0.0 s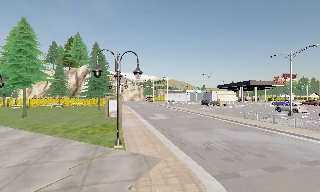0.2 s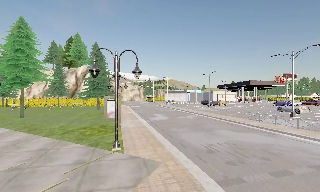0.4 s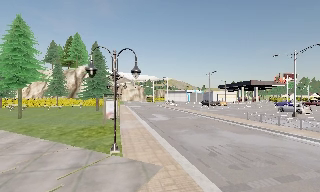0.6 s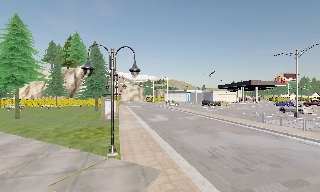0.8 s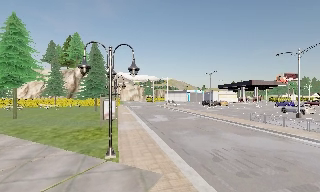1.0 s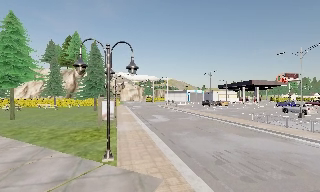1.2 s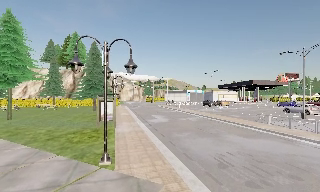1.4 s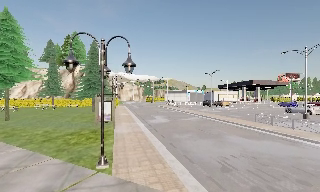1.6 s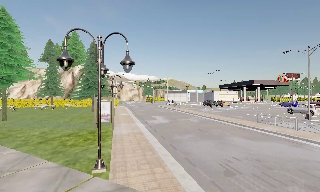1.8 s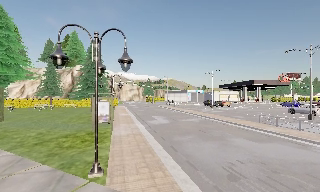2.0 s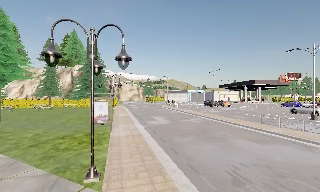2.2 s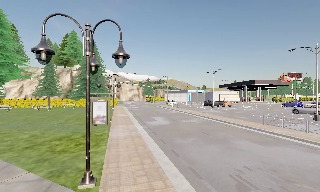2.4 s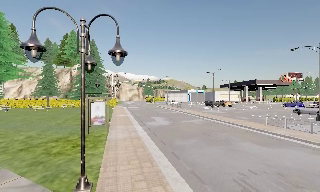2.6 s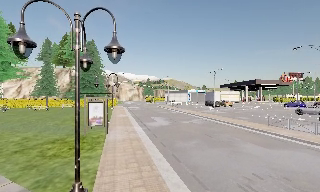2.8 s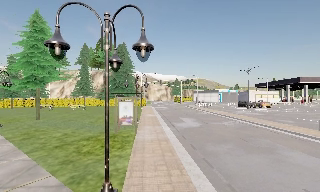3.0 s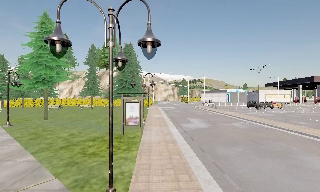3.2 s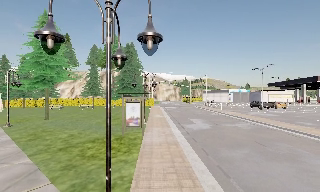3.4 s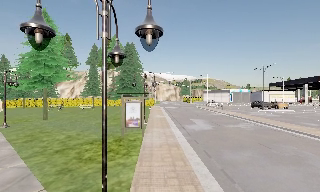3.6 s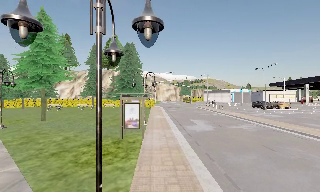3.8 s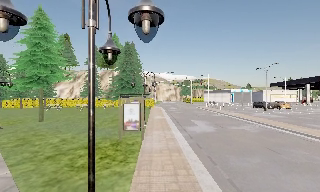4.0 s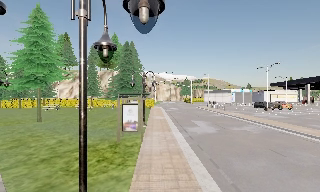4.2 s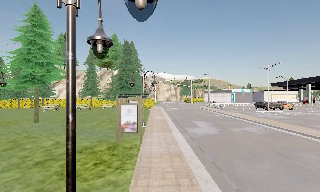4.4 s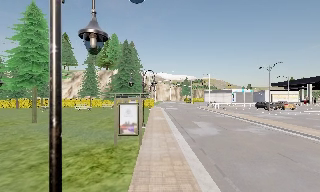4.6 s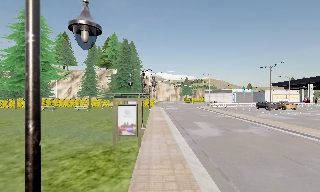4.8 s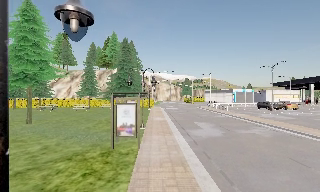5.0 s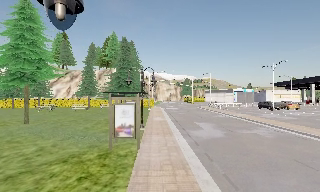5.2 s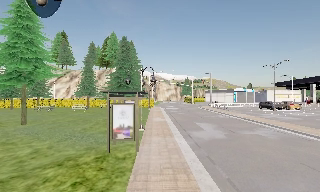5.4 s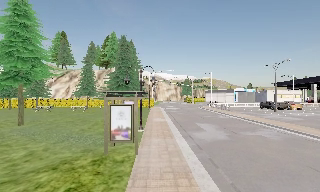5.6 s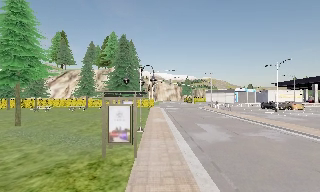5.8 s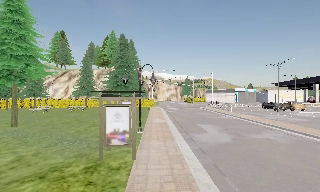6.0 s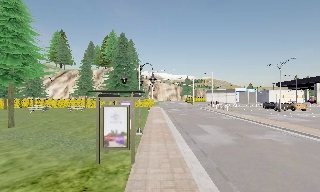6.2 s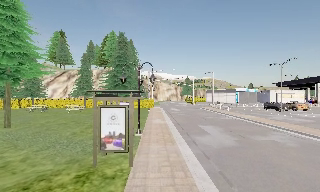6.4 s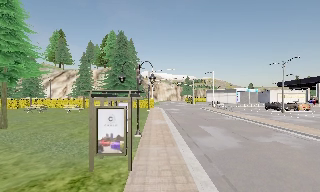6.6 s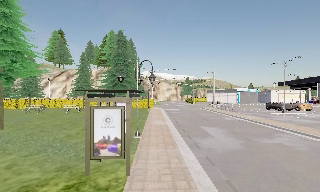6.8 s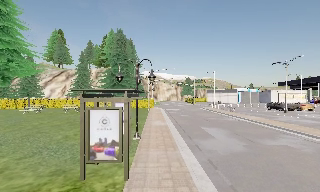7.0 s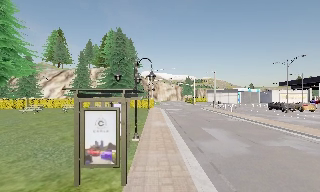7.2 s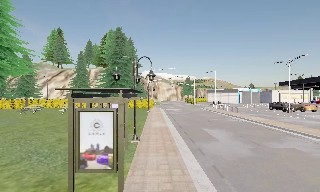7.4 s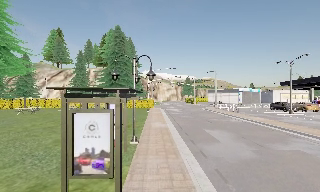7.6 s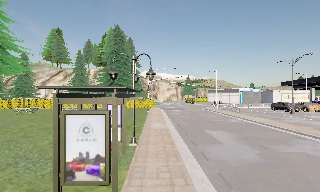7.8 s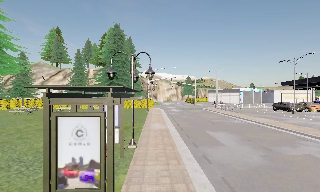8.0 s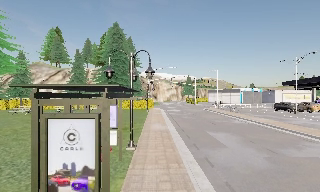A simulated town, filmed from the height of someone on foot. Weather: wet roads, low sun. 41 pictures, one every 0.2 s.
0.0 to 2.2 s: The camera travels forward, about 3.5 m, so what stands in front looms larger.
2.2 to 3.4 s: The camera pans to its left, which is counterclockwise from overhead, by about 15 degrees. It travels forward, about 2 m, so what stands in front looms larger.
3.4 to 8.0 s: The camera travels forward, about 7 m, so what stands in front looms larger.
The film runs forward here.
